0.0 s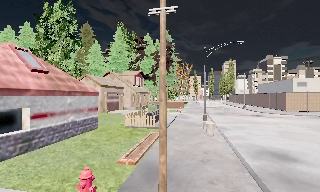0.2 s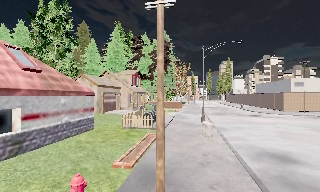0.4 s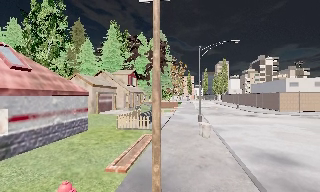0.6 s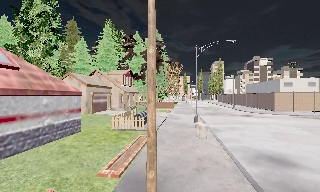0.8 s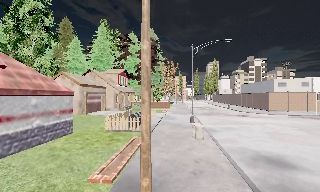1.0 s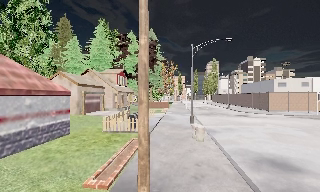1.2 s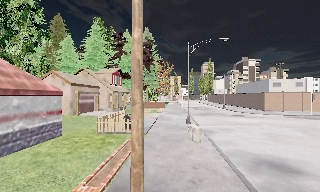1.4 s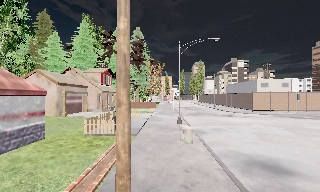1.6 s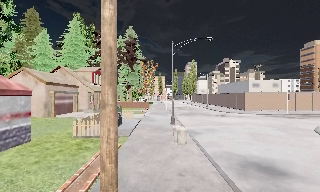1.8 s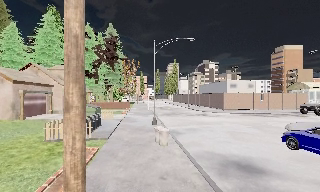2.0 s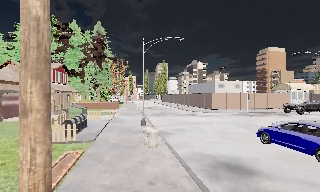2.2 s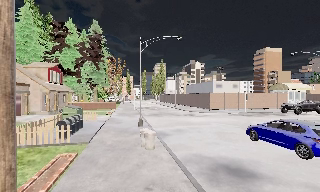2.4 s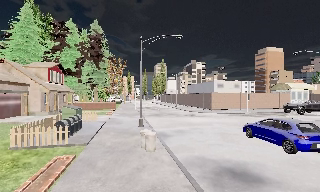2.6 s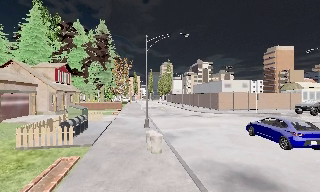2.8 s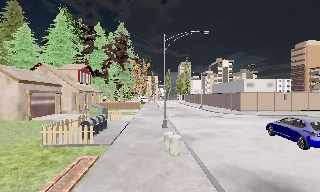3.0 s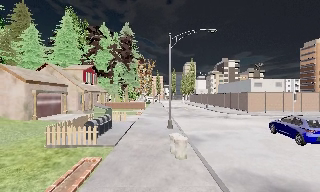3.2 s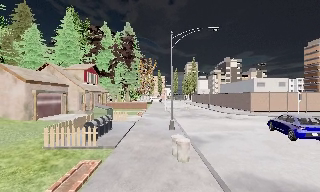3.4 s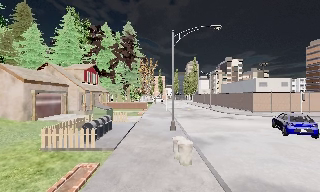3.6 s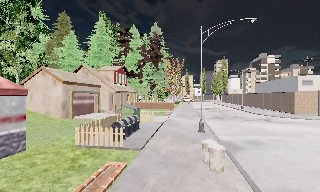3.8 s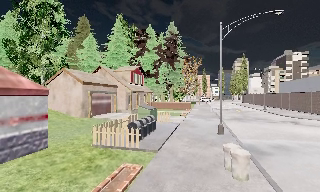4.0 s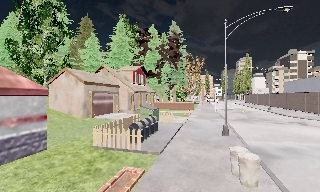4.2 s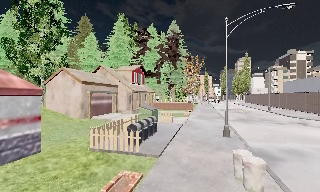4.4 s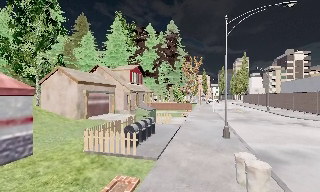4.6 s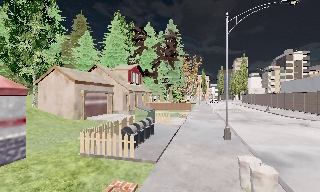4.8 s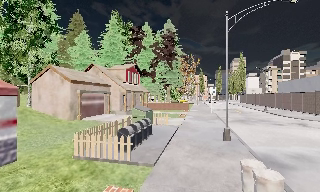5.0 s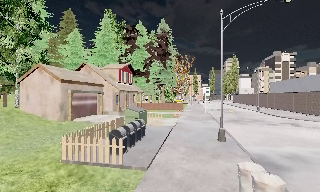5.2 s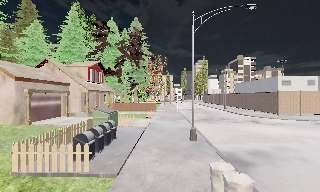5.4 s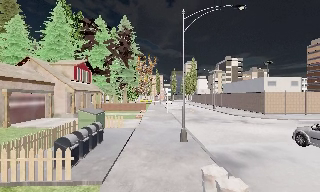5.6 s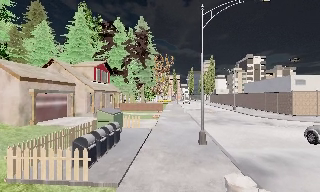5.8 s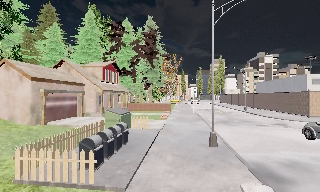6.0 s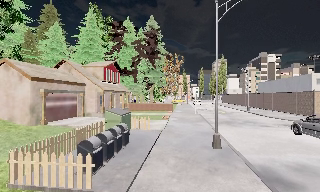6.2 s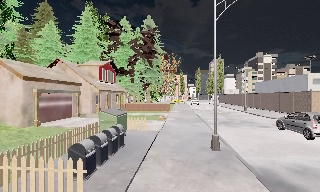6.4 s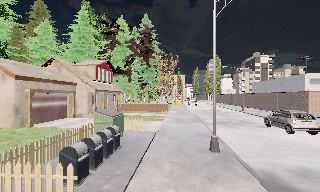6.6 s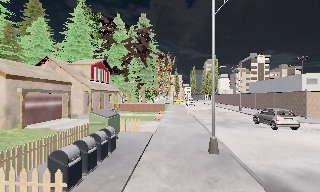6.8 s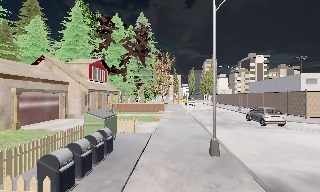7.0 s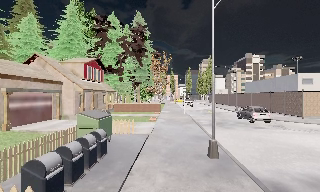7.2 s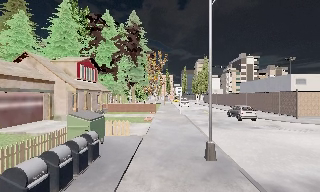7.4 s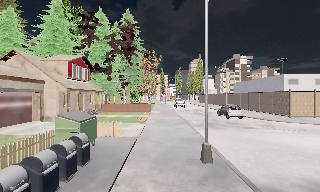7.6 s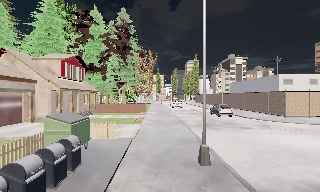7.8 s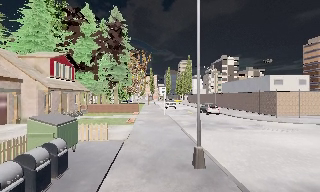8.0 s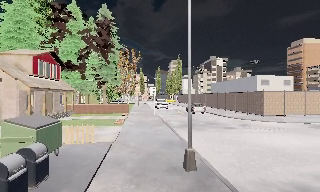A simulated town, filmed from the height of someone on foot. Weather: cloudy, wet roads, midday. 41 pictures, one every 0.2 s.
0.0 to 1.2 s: The camera travels forward, about 1.5 m, so what stands in front looms larger.
1.2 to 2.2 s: The camera pans to its right, which is clockwise from overhead, by about 15 degrees. It travels forward, about 1.5 m, so what stands in front looms larger.
2.2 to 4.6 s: The camera pans to its left, which is counterclockwise from overhead, by about 25 degrees. It travels forward, about 3.5 m, so what stands in front looms larger.
4.6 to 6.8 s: The camera travels forward, about 3 m, so what stands in front looms larger.
6.8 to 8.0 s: The camera swings to its right by about 10 degrees, and the scene slides to the left. It travels forward, about 1.5 m, so what stands in front looms larger.
The film runs forward here.
